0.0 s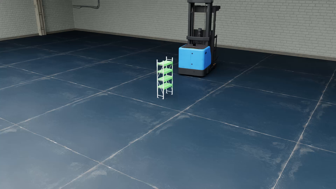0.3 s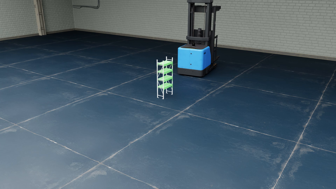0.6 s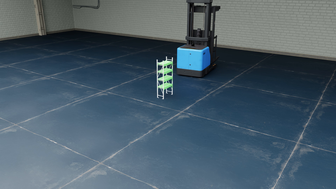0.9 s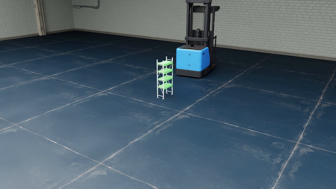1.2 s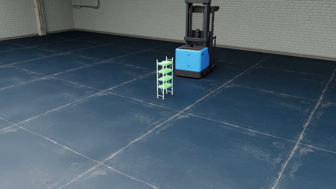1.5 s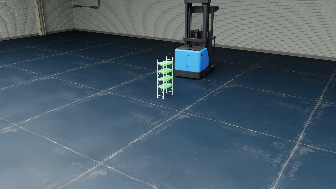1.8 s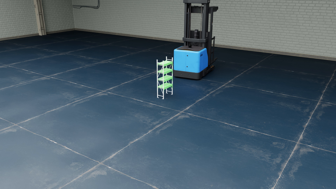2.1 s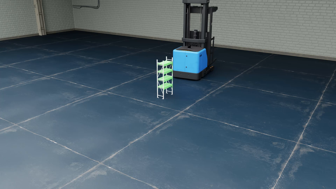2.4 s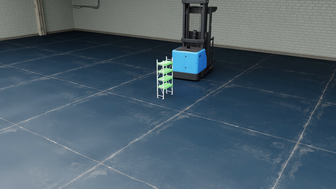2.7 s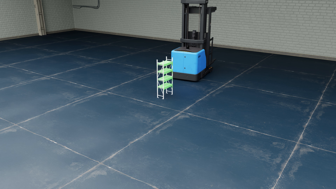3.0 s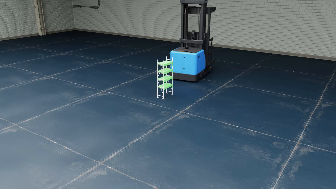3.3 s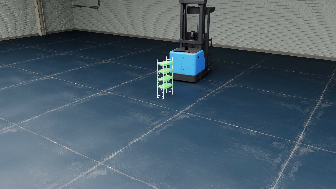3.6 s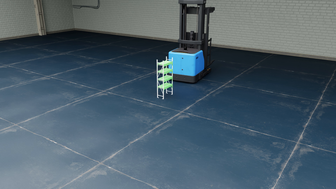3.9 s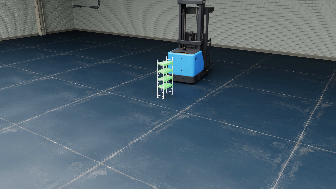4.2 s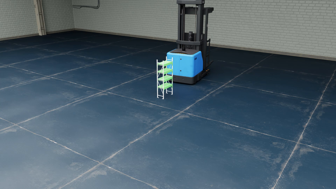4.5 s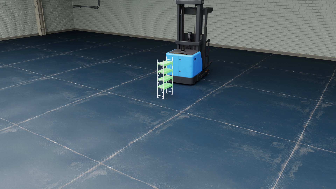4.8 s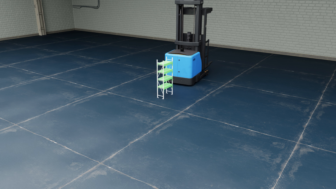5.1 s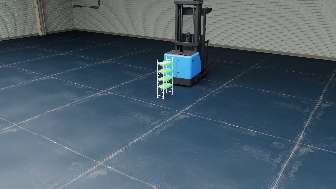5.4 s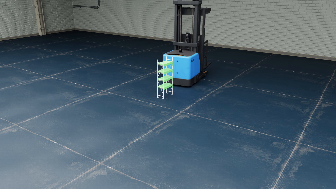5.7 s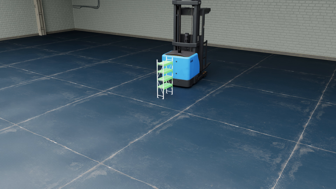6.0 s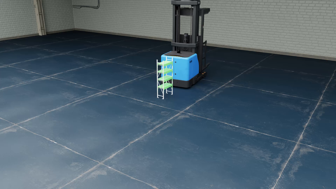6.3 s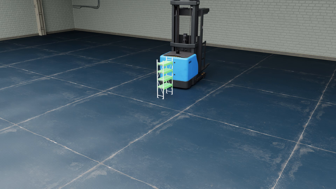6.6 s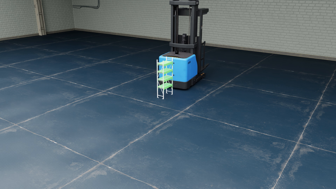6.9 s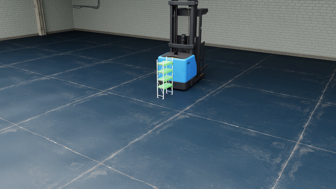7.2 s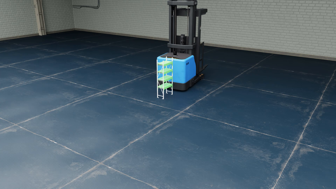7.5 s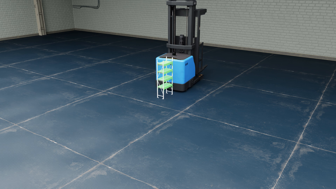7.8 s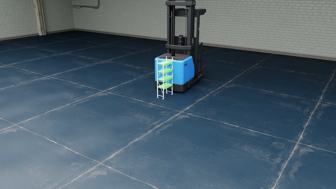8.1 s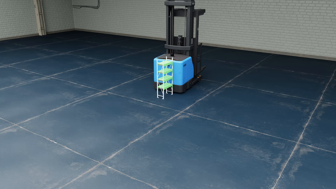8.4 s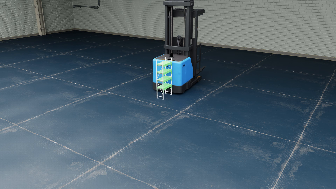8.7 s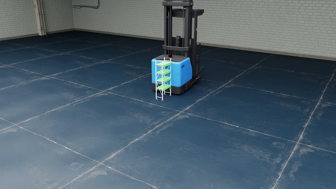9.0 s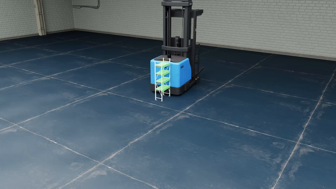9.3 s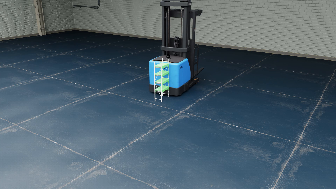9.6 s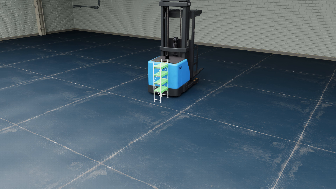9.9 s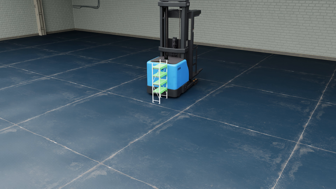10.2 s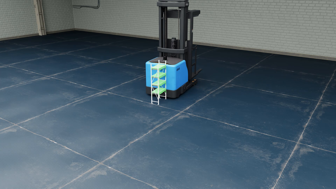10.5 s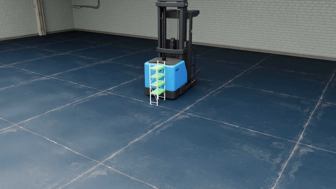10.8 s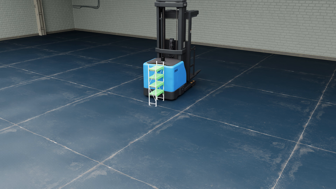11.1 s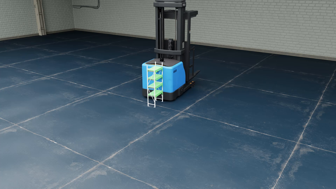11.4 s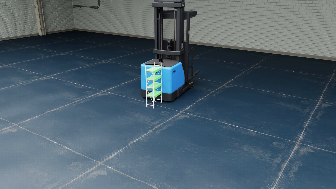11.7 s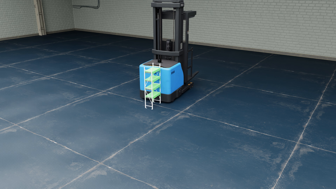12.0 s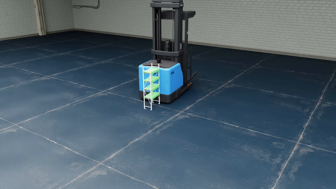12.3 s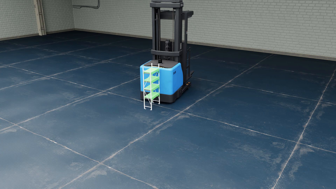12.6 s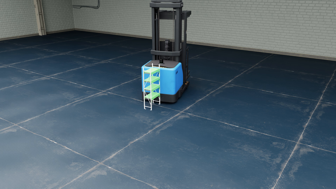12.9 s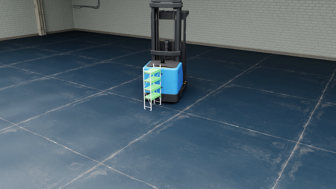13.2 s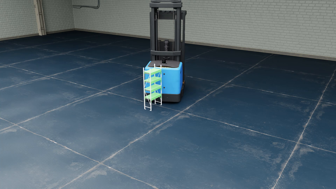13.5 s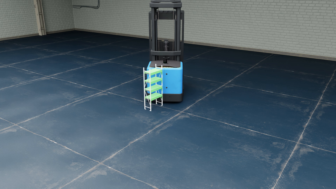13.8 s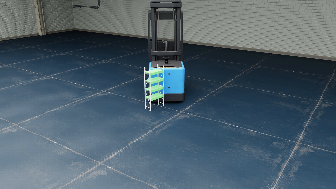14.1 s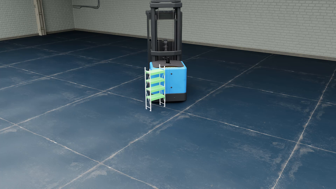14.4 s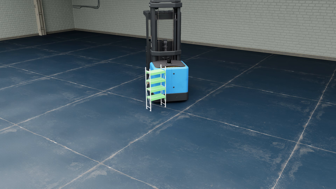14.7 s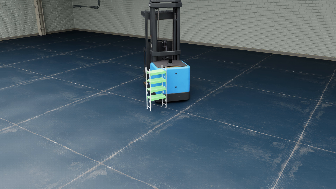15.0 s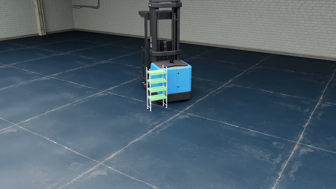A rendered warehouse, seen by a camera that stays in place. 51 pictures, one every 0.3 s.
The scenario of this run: A forklift runs into an object in its way.
